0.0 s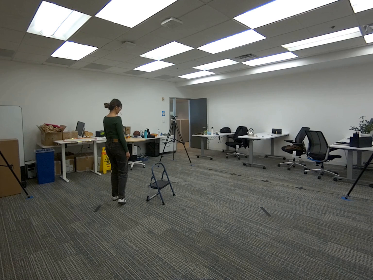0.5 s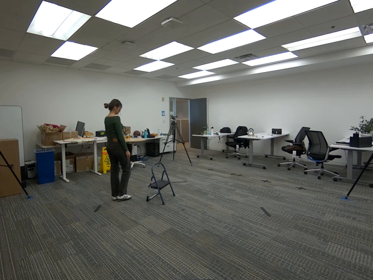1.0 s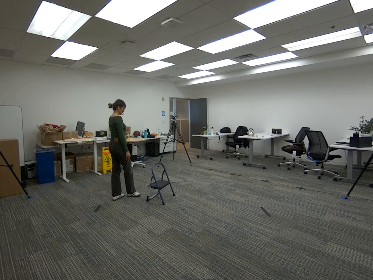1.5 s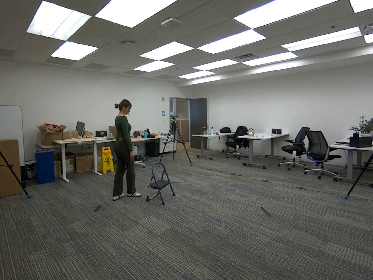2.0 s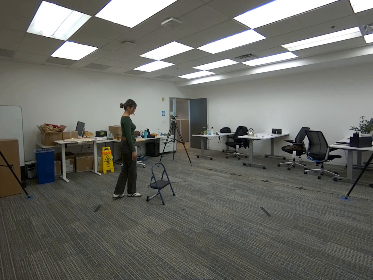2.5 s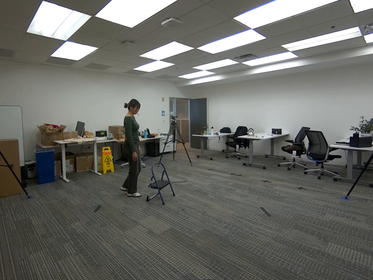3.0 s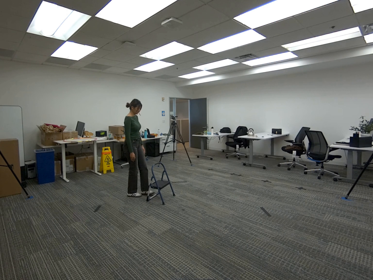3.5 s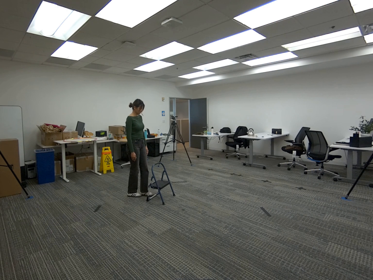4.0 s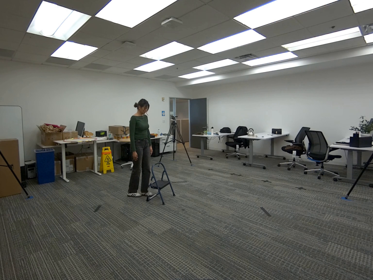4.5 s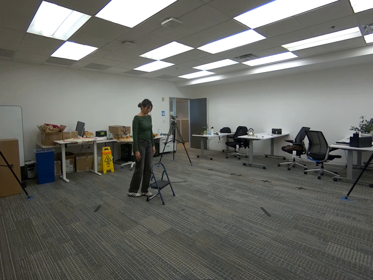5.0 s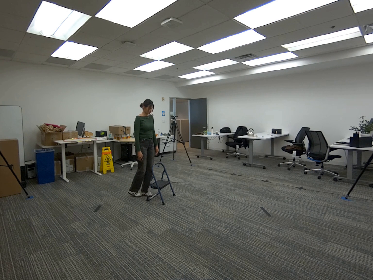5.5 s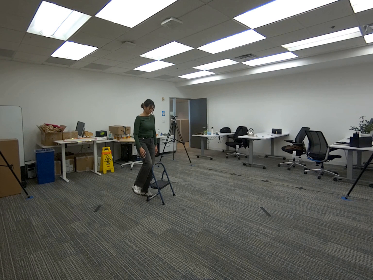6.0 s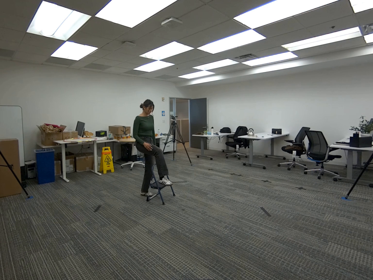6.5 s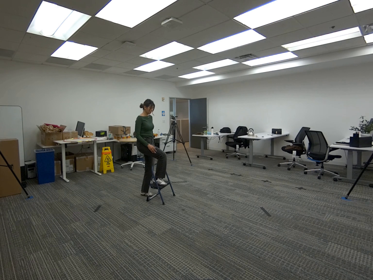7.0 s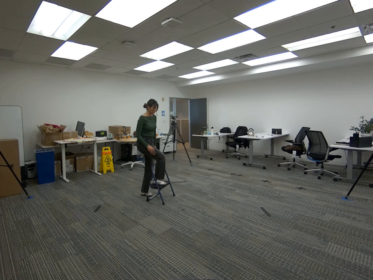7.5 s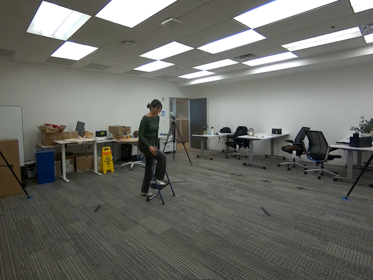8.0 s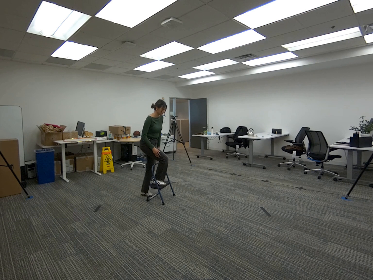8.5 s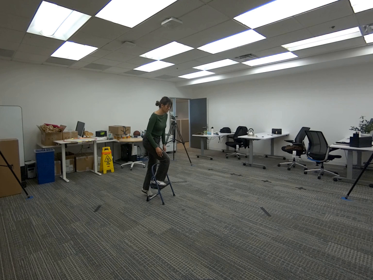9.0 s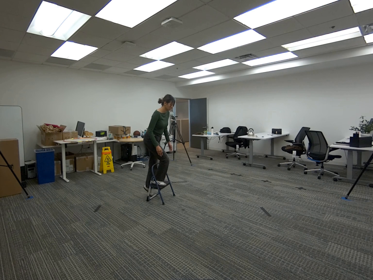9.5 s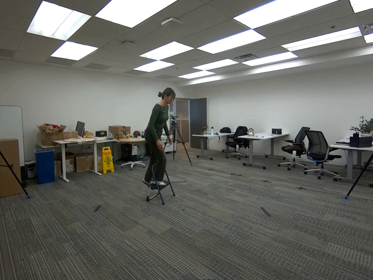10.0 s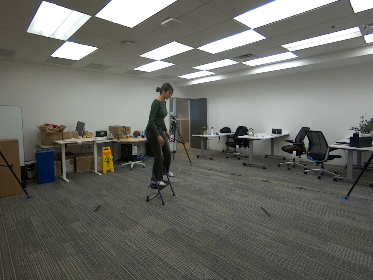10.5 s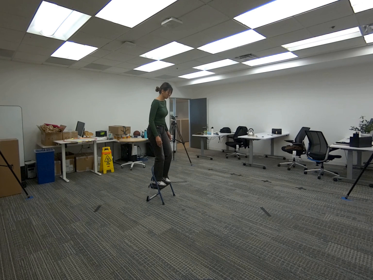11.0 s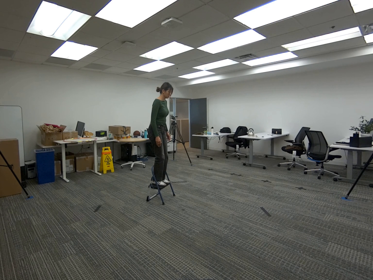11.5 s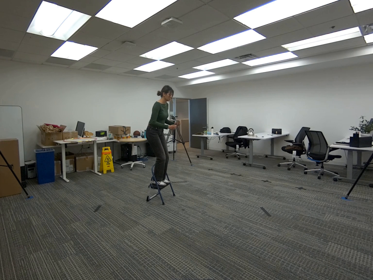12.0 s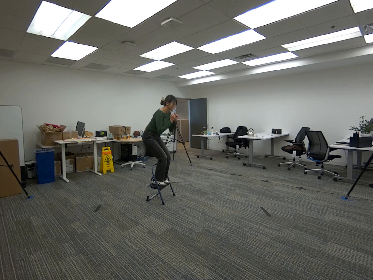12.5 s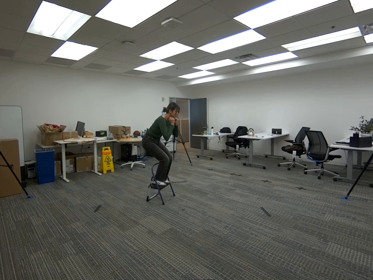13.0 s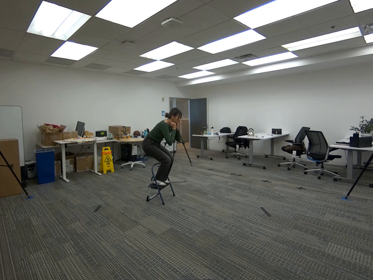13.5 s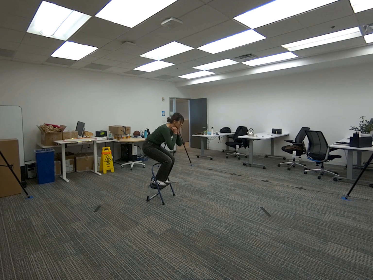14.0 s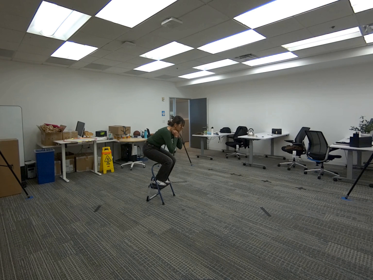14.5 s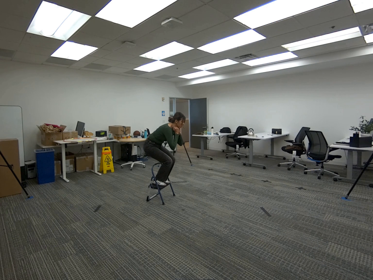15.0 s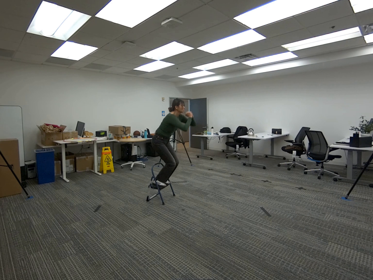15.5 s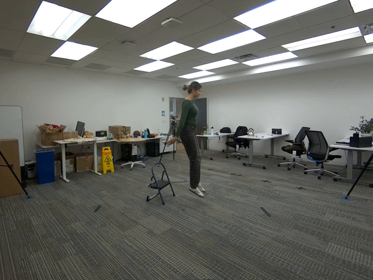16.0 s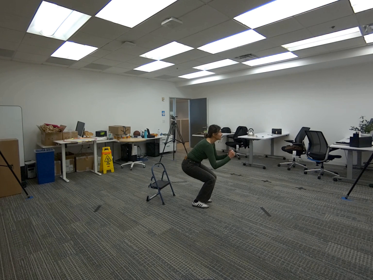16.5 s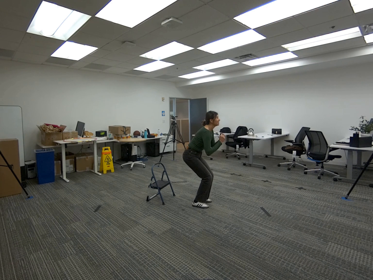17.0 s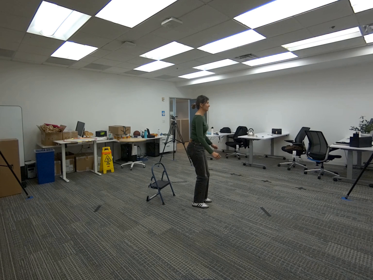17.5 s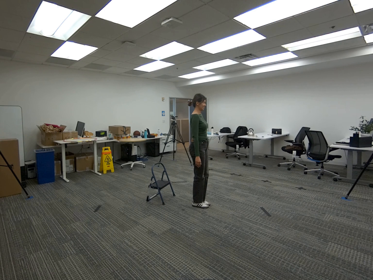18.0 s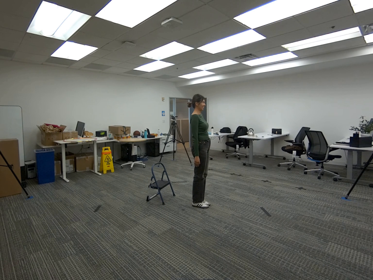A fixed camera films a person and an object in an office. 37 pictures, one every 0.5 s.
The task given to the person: Walk over to the step ladder and step onto the step ladder with both feet and jump off the step ladder.
